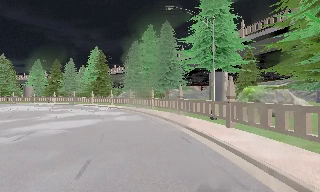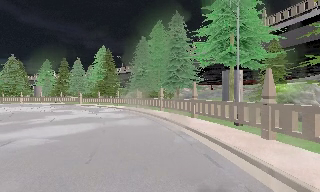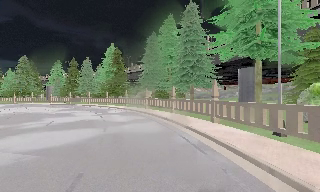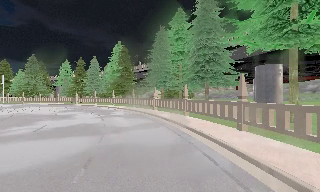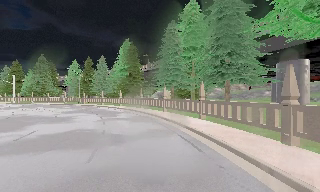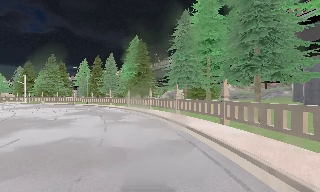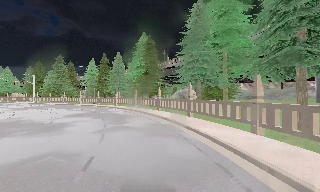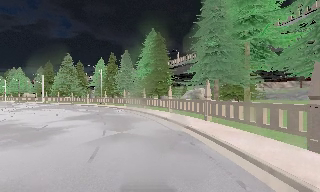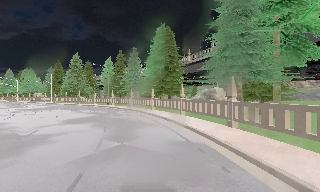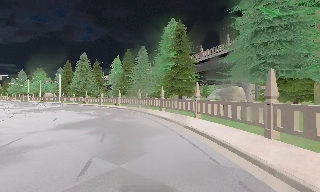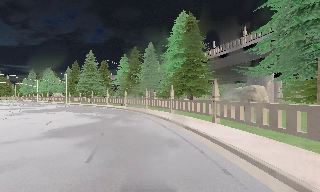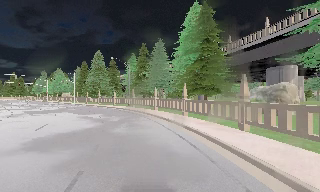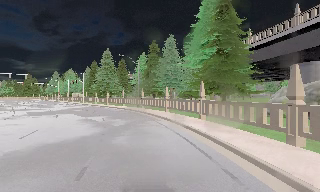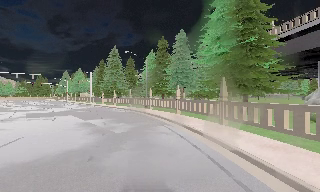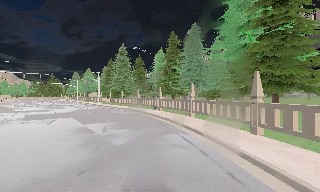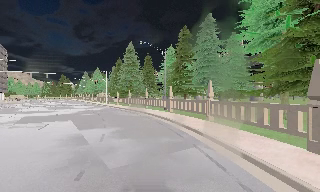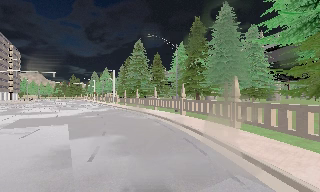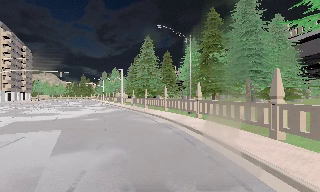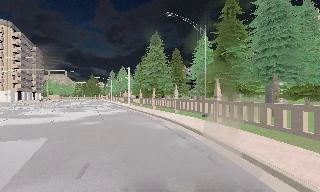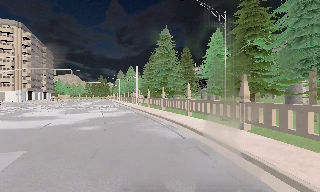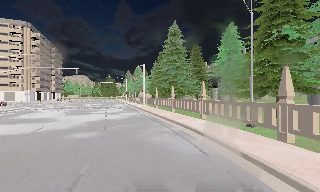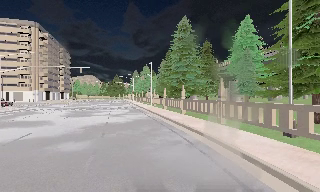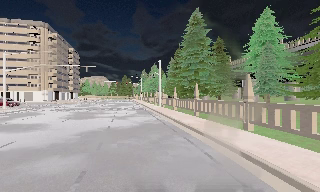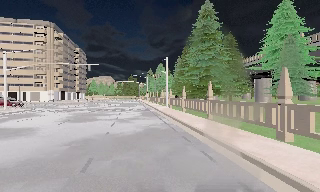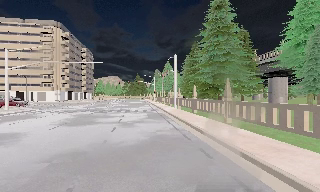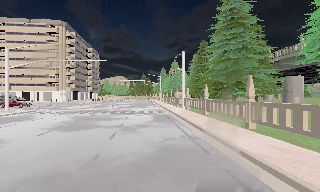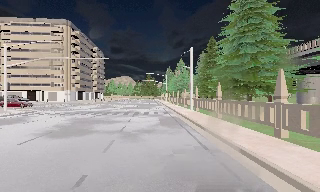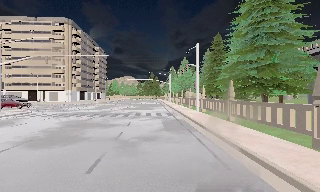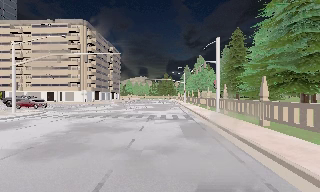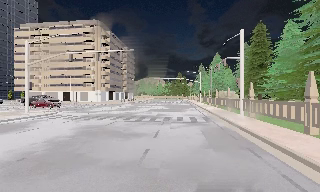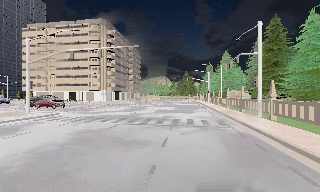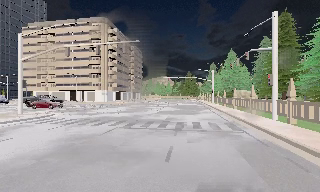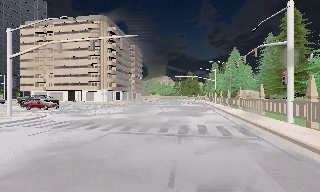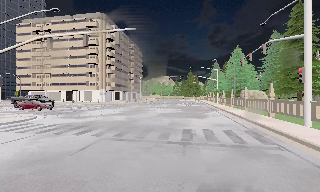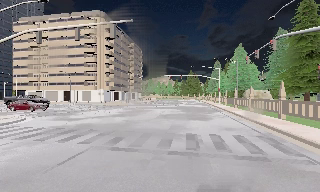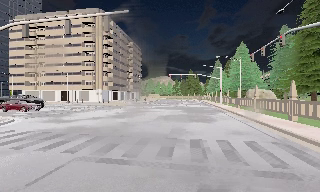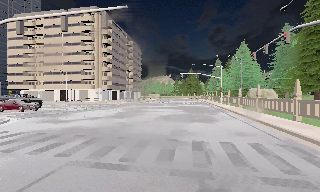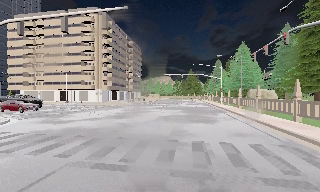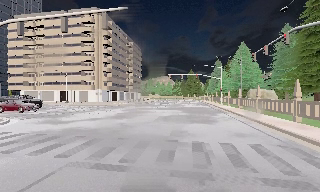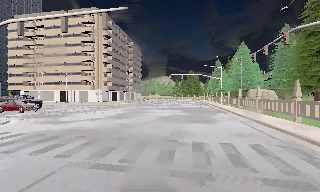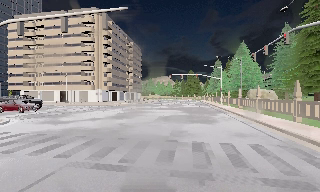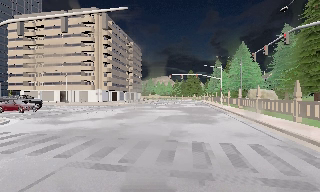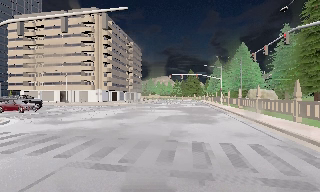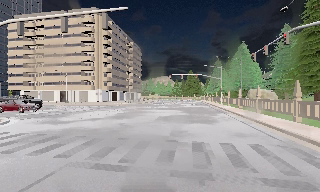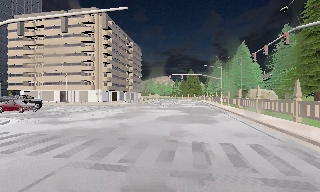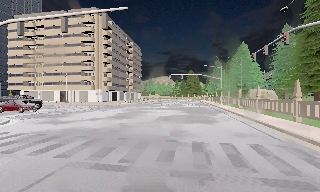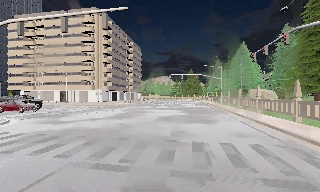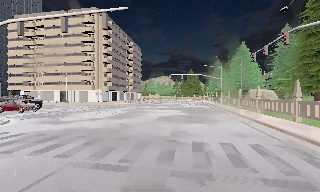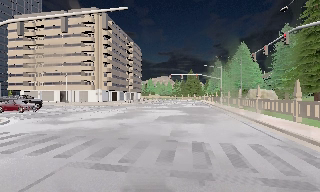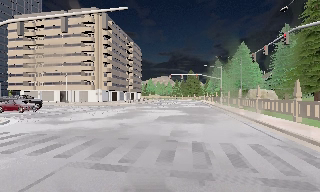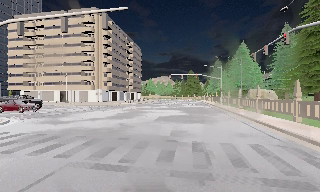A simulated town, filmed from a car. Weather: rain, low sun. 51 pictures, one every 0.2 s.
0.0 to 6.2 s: The camera swings to its left by about 95 degrees, and the scene slides to the right. It travels forward, about 60 m.
6.2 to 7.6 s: The camera travels forward, about 5 m, so what stands in front looms larger. It loses speed.
7.6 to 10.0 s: The camera keeps its place and its aim.
The film runs forward here.
